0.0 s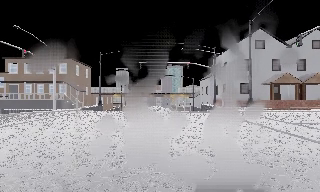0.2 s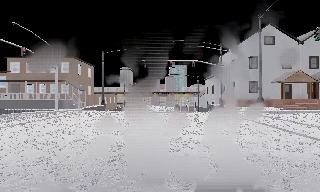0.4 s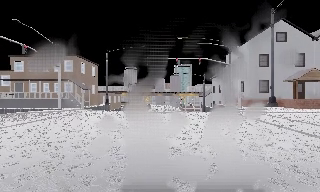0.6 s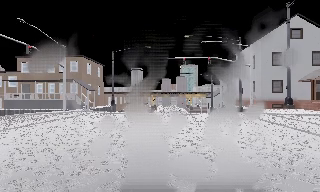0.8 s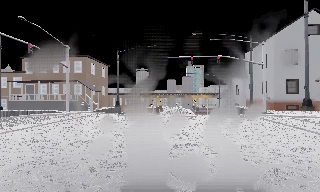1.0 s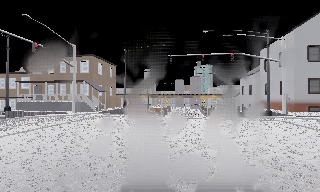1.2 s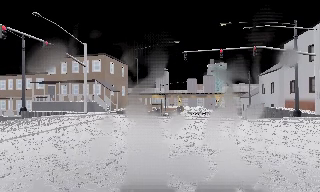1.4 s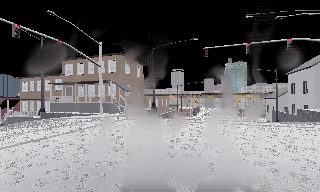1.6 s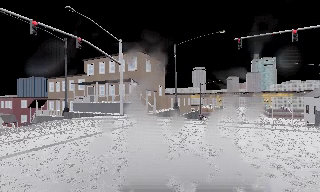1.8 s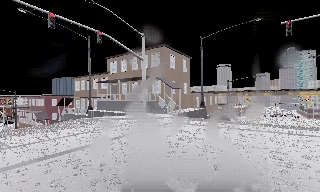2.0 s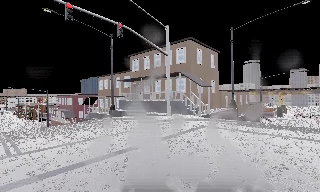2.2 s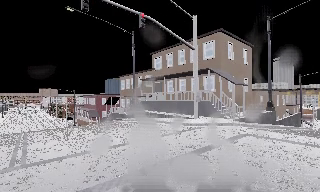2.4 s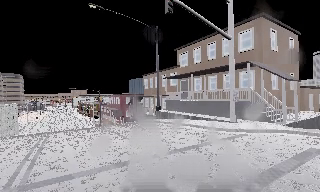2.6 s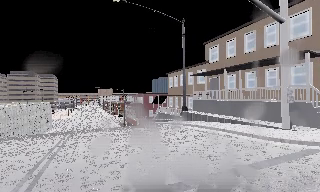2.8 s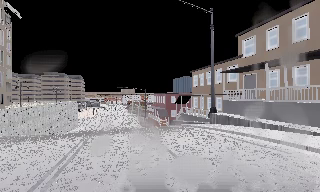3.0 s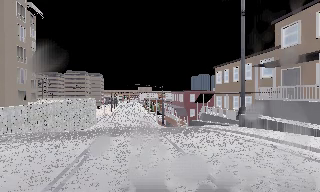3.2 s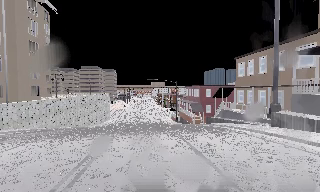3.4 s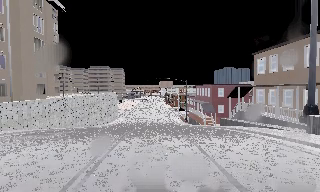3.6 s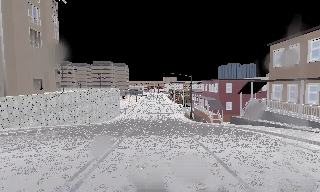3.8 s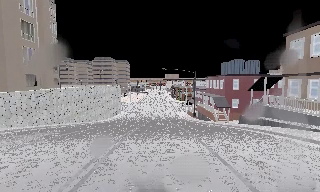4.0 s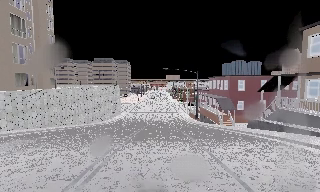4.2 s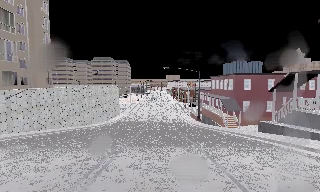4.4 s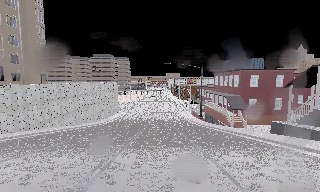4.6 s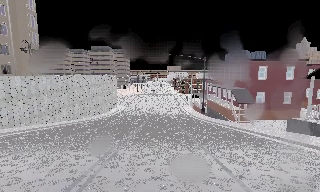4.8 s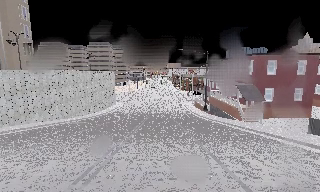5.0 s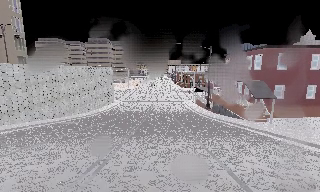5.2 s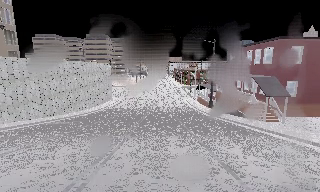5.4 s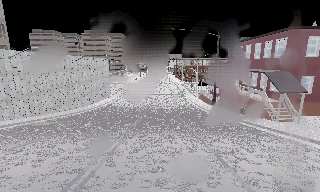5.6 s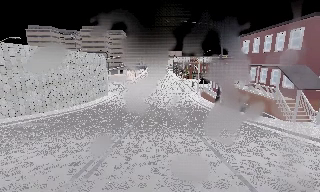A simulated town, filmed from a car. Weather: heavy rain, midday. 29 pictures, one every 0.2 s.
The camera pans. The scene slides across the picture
to the right.
The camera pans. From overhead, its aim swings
counterclockwise.
0.0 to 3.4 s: The scene slides to the right, as the camera pans about 85 degrees to its left. It travels forward, about 20 m. It gains speed.
3.4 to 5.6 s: The camera travels forward, about 17 m, so what stands in front looms larger. Its aim tips downward by about 10 degrees, and the scene shifts upward.
The film runs forward here.
